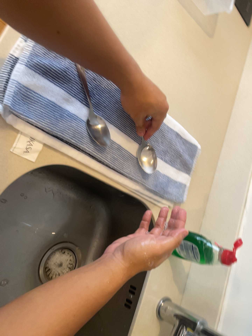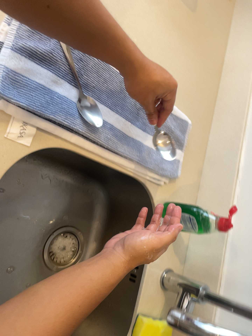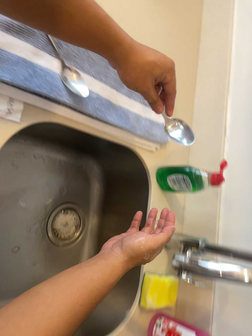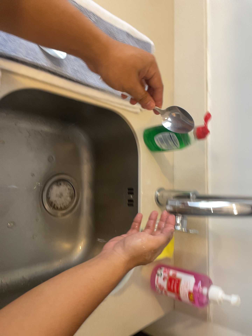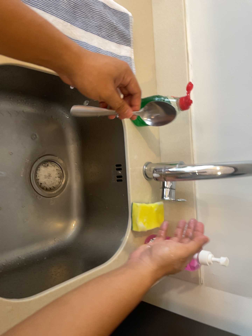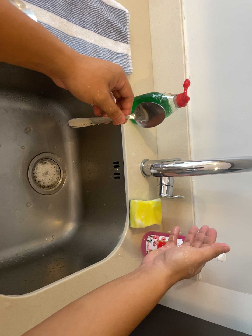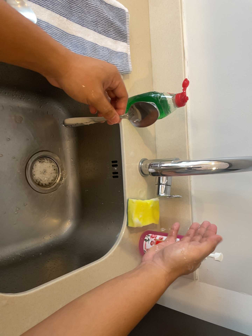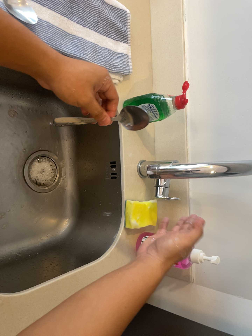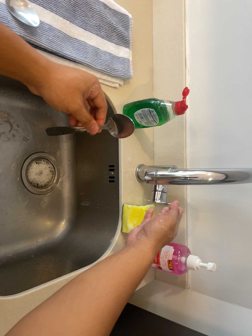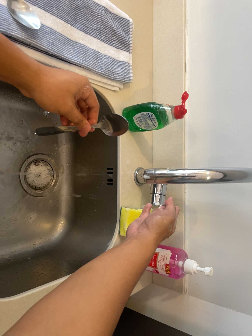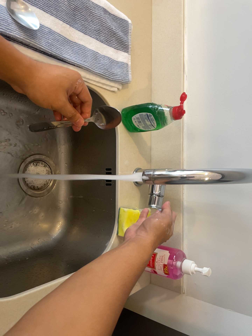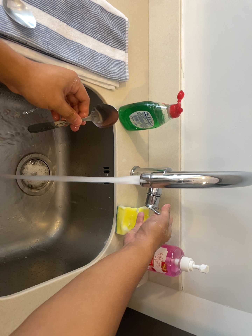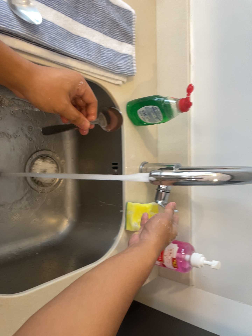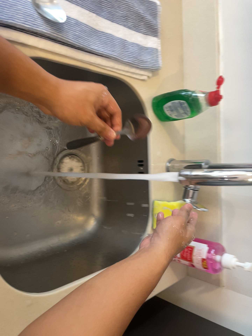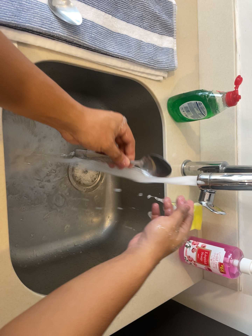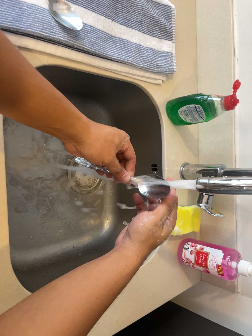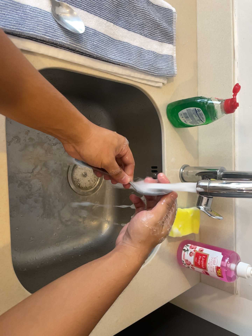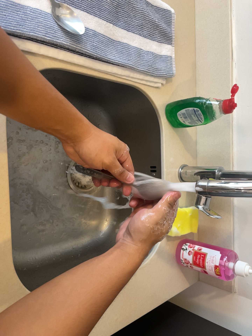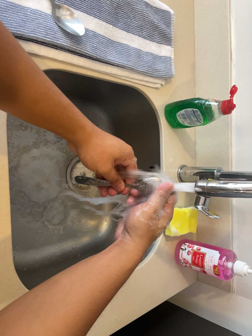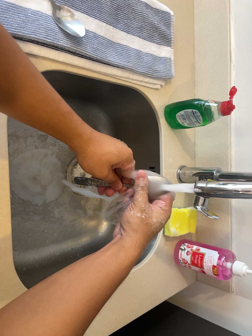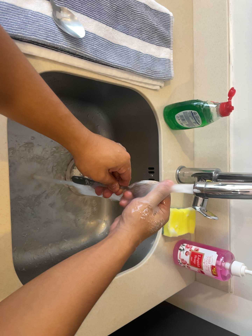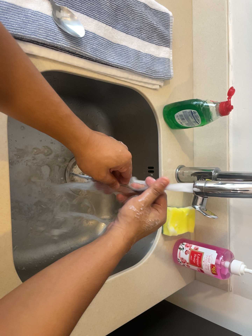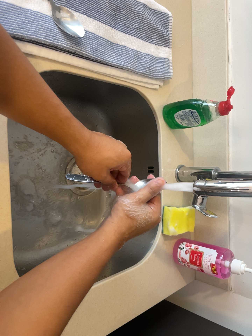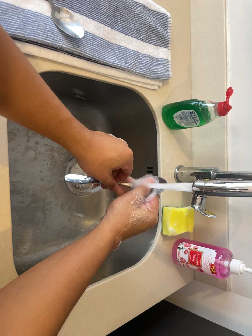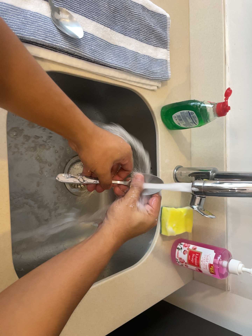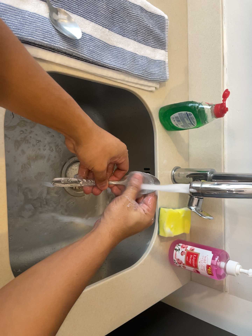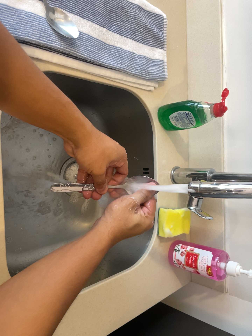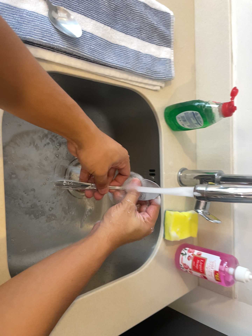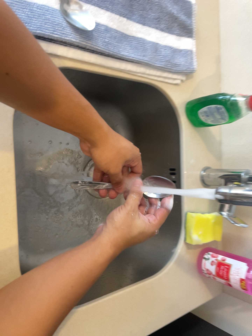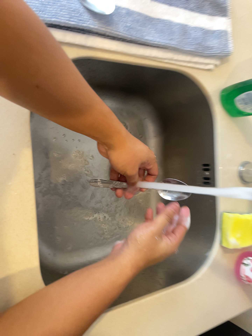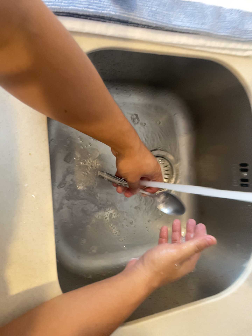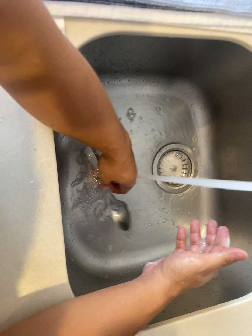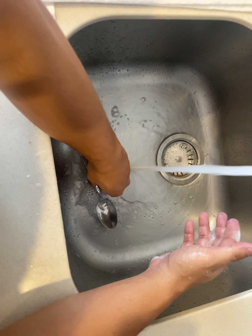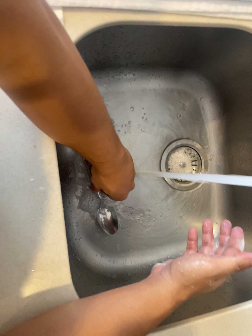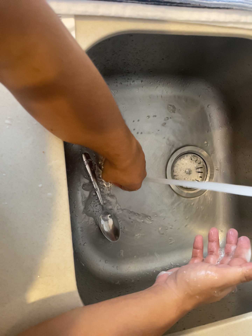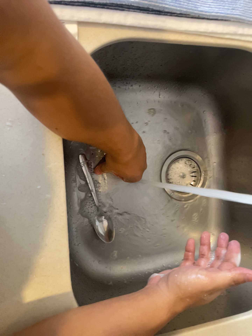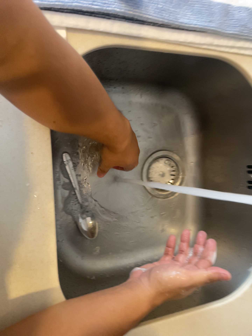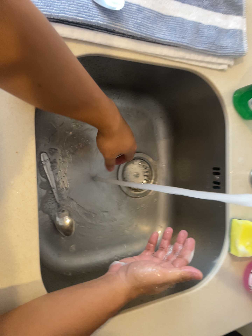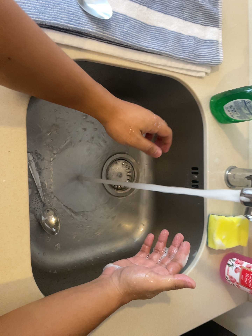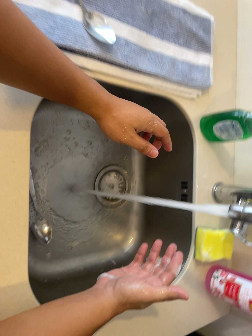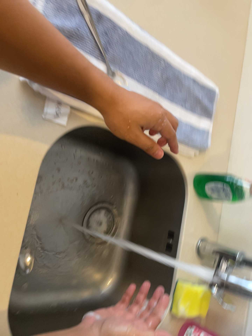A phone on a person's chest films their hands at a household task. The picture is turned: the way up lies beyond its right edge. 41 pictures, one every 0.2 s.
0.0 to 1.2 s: The camera travels toward the bottom of its view, about 10 cm, so close, fixed things drift upward. Its aim tips toward the bottom of its view by about 15 degrees, and the scene shifts upward. It rolls about its line of sight by about 20 degrees, and the scene rotates counterclockwise.
1.2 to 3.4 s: The camera shifts only a little, or ends up much as it began.
3.4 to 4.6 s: The camera keeps its place and its aim.
4.6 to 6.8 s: The scene slides to the right, as the camera pans about 30 degrees to its left. It travels forward and to its right, about 18 cm.
6.8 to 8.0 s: The camera pans to its right by about 25 degrees. It travels backward and to its left, about 16 cm, so what stands in front gets smaller. Its aim tips toward the top of its view by about 10 degrees, and the scene shifts downward. It rolls about its line of sight by about 15 degrees, and the scene rotates clockwise.
The film runs backward here.
